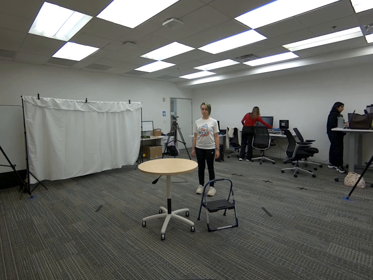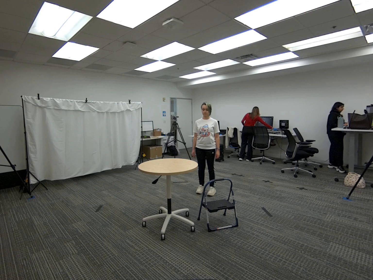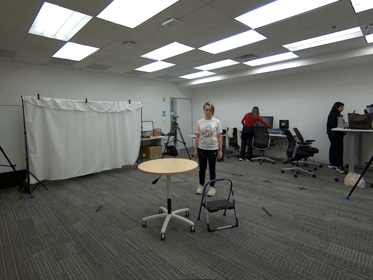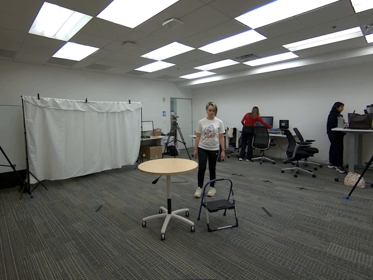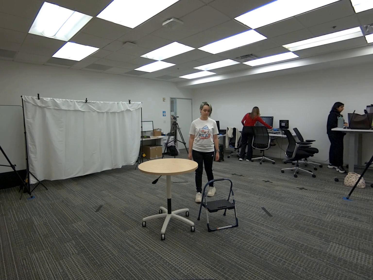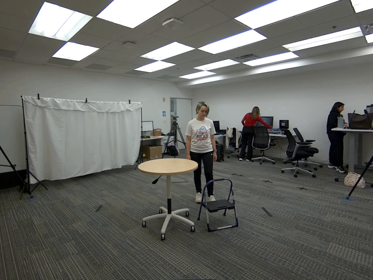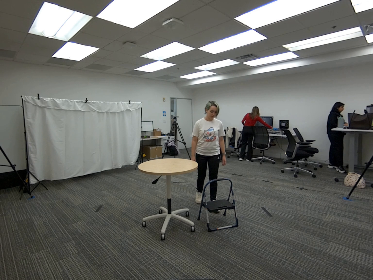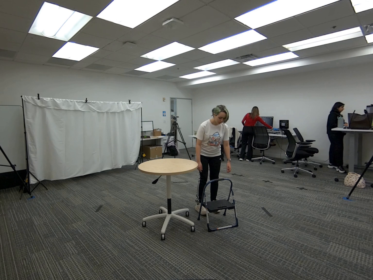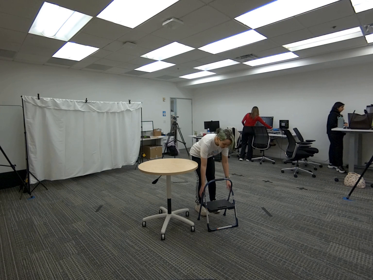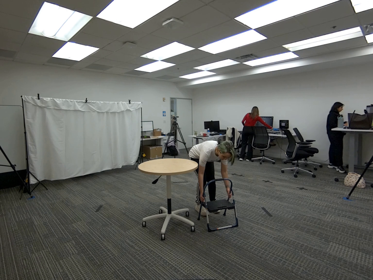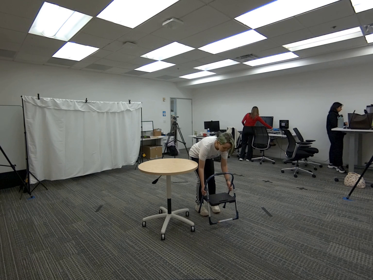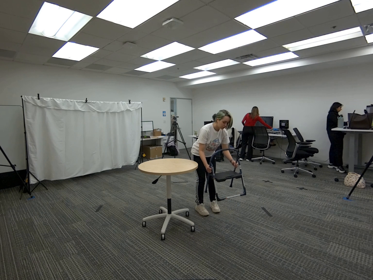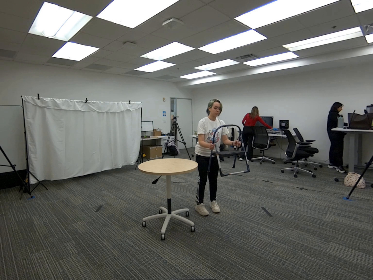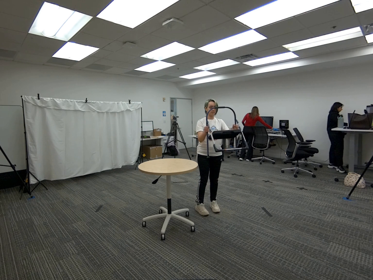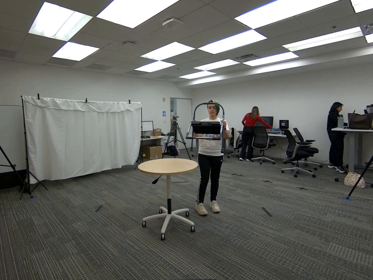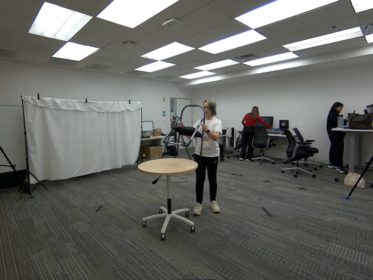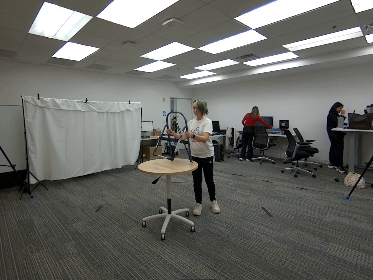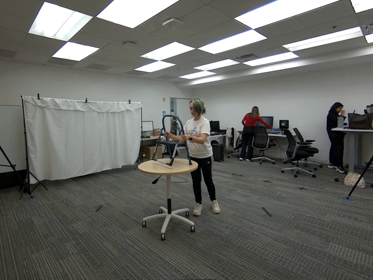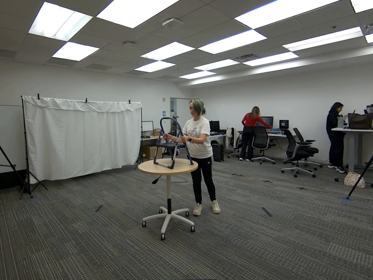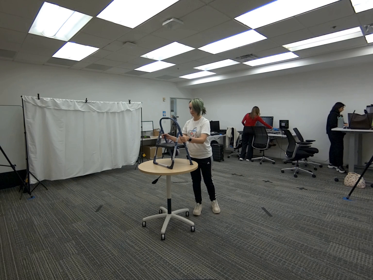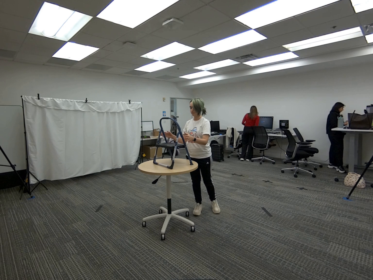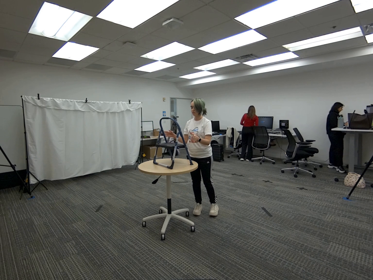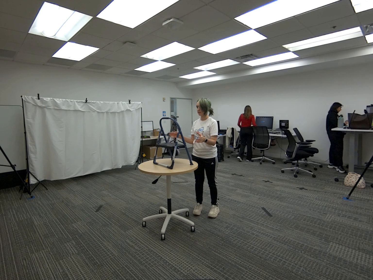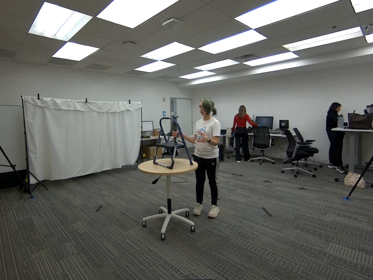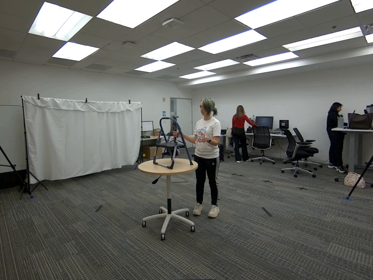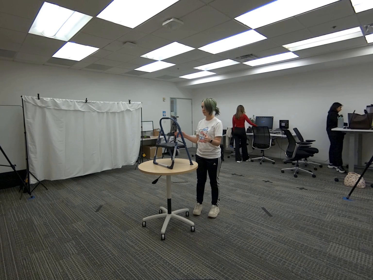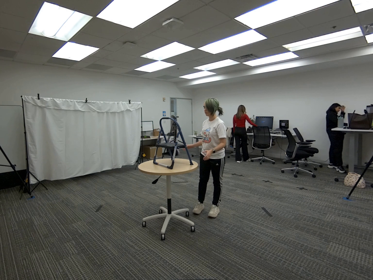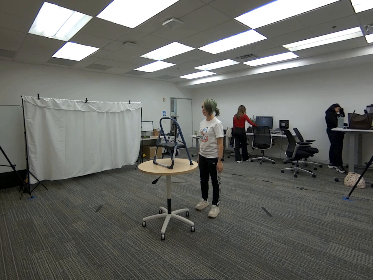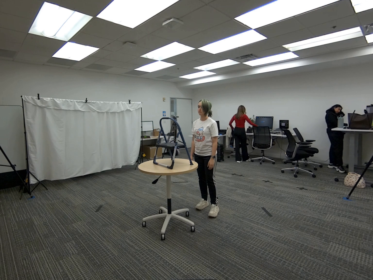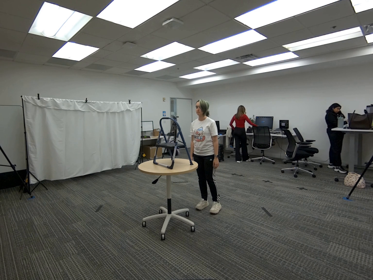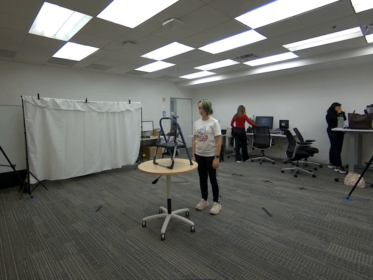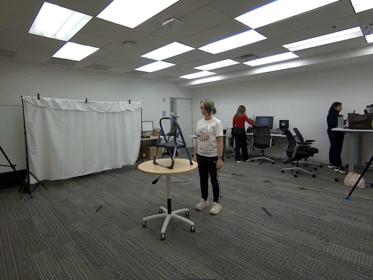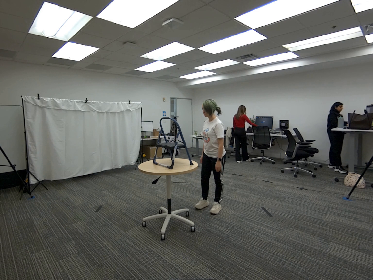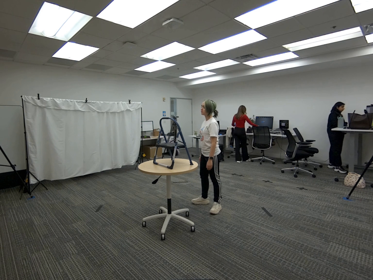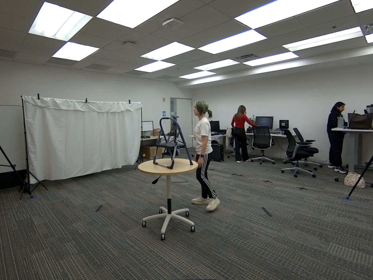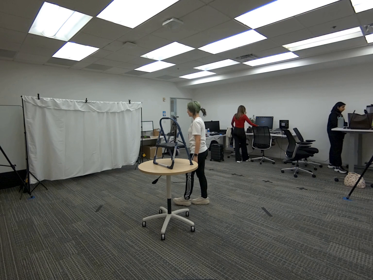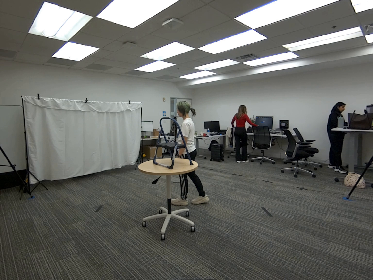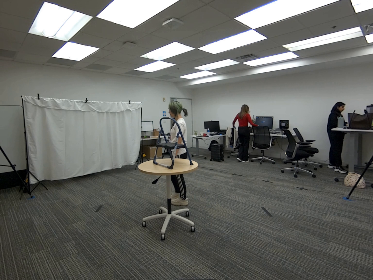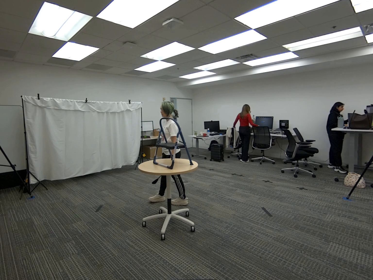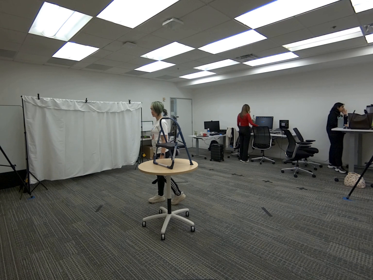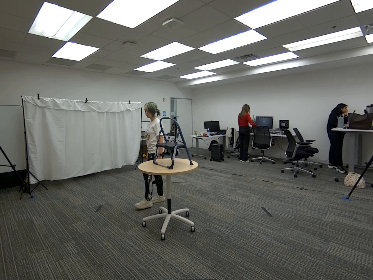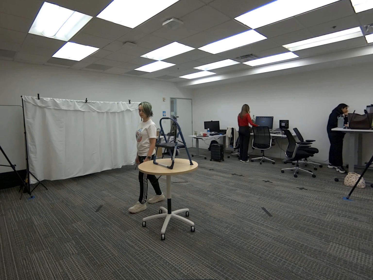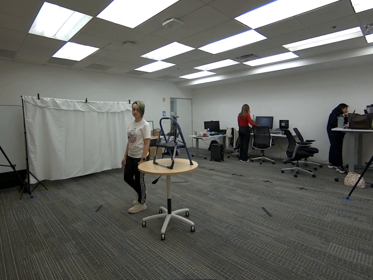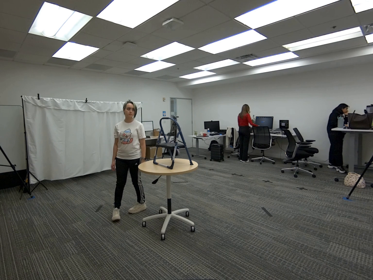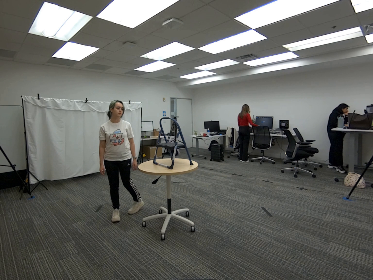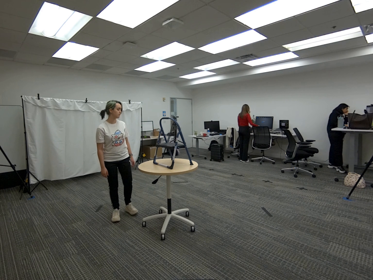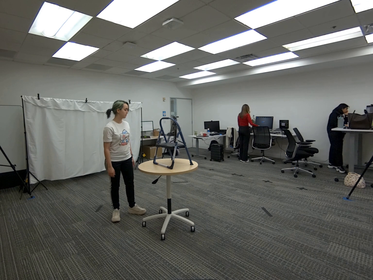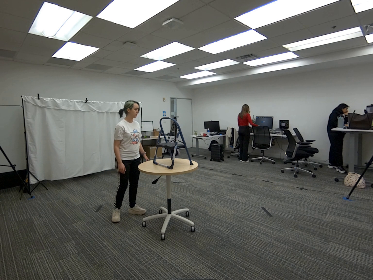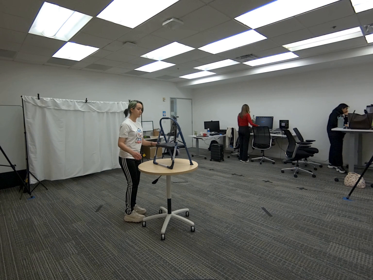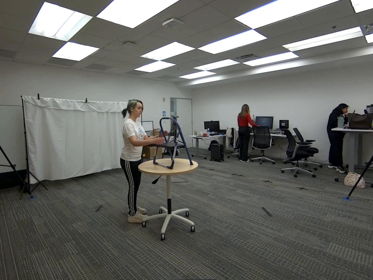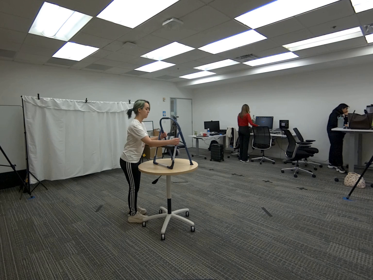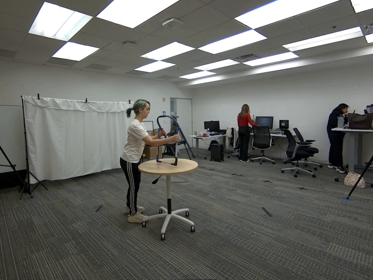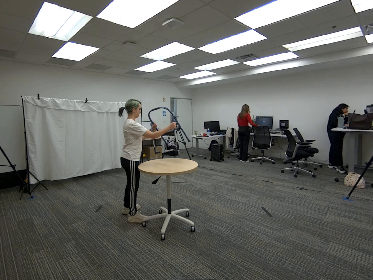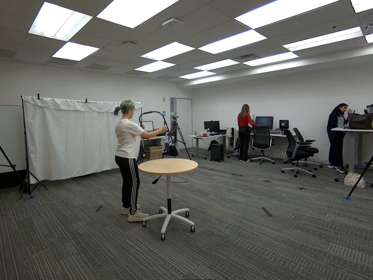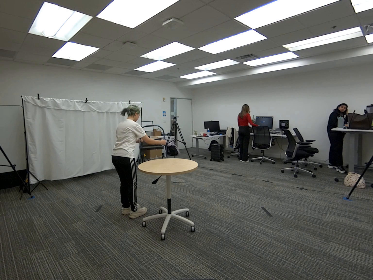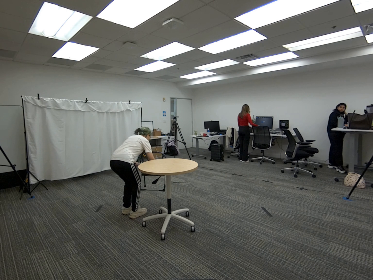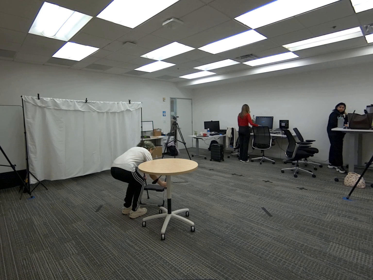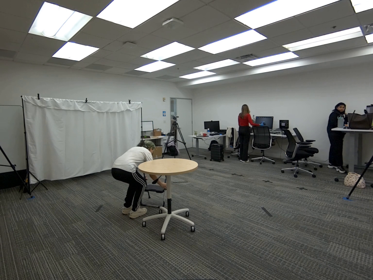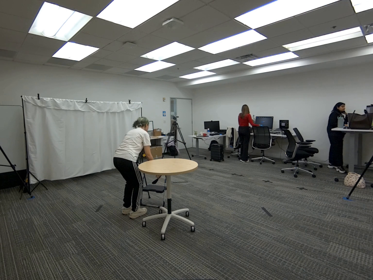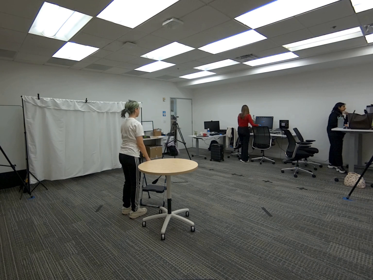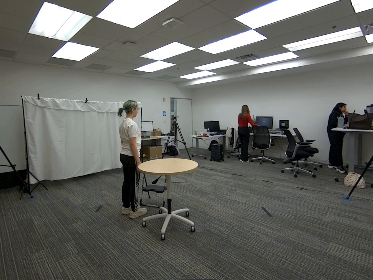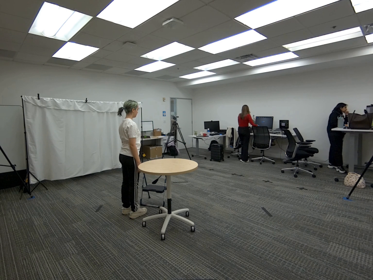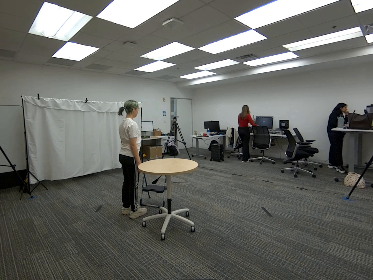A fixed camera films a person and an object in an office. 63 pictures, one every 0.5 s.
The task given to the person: Walk over to the step ladder on the ground and pick up the step ladder using both hands and place the step ladder on the round table then pick up again and place step ladder on the ground.
